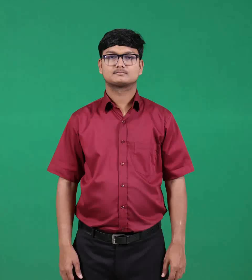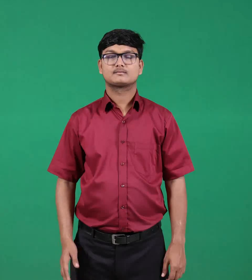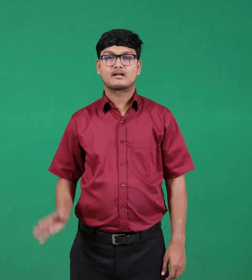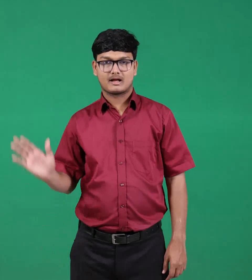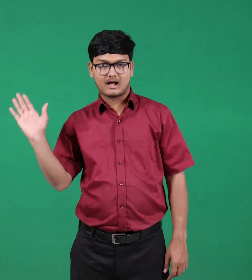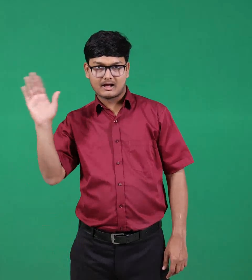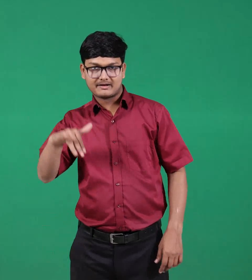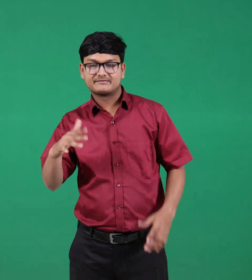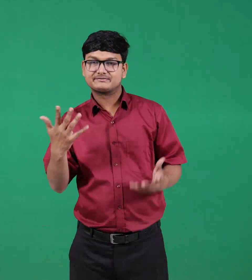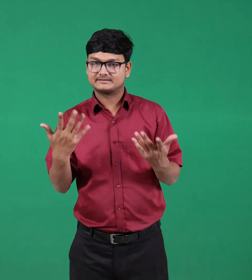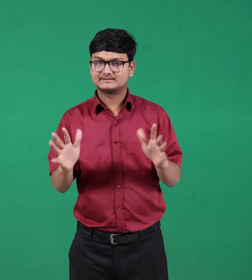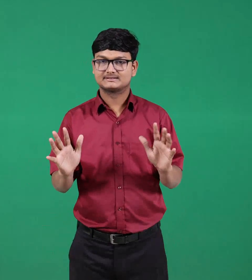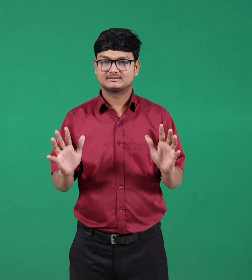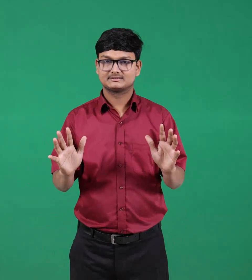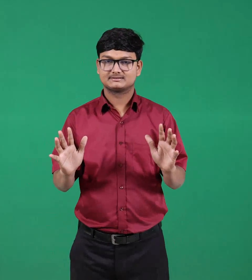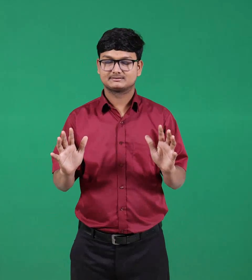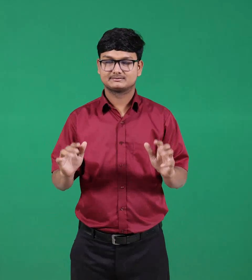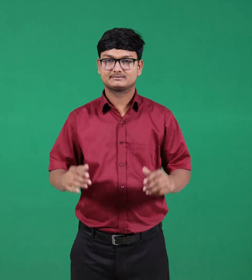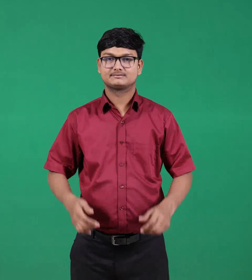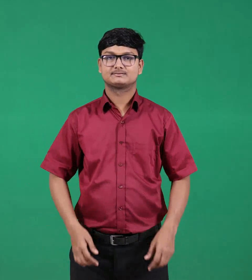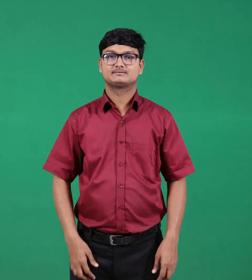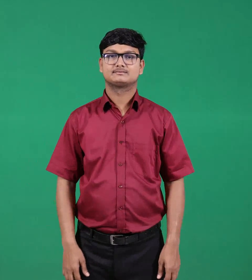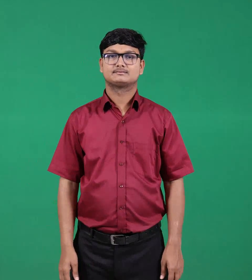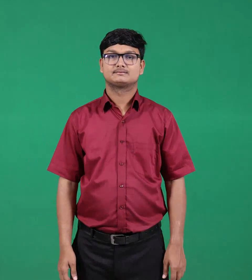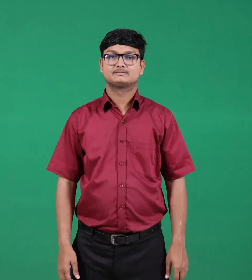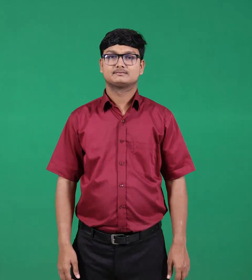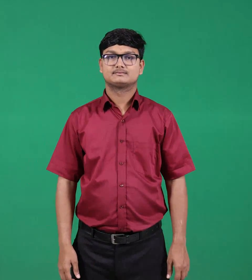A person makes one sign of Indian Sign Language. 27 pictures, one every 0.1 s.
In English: came
